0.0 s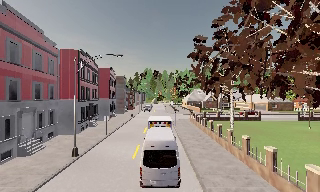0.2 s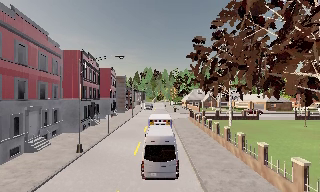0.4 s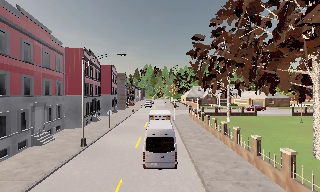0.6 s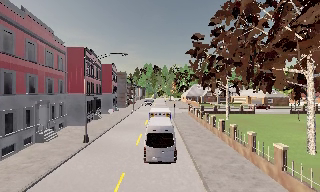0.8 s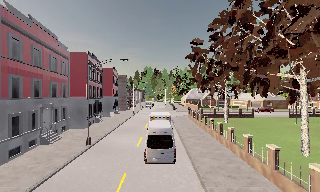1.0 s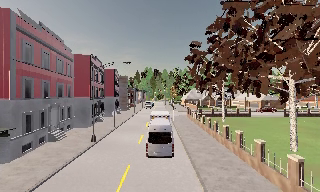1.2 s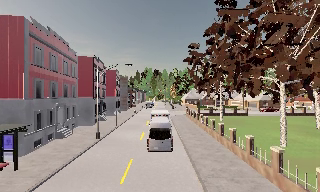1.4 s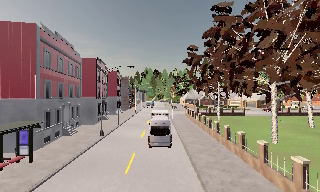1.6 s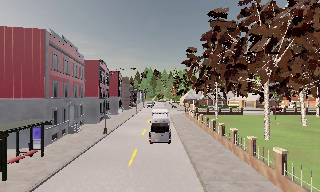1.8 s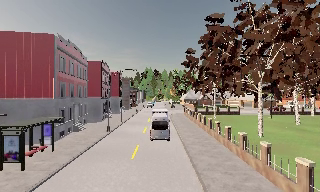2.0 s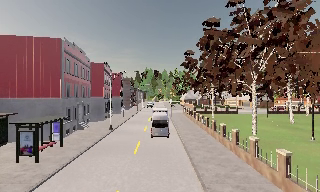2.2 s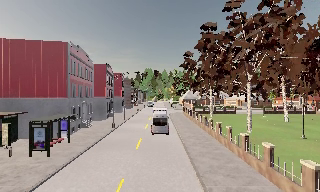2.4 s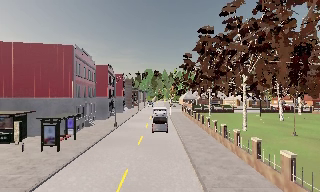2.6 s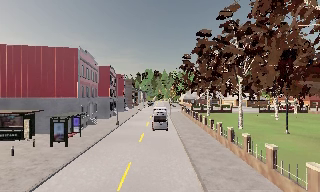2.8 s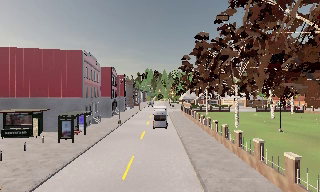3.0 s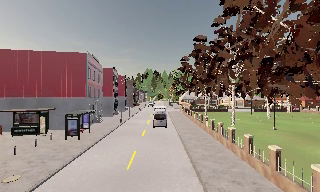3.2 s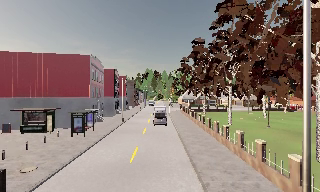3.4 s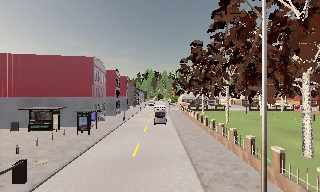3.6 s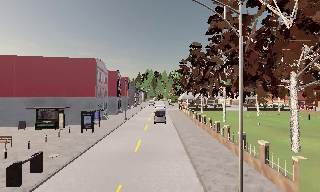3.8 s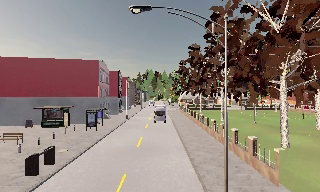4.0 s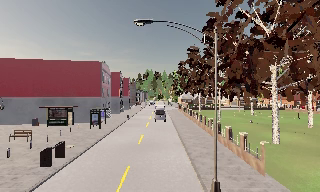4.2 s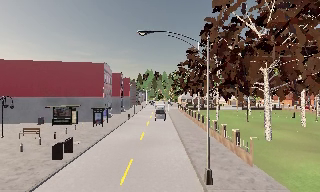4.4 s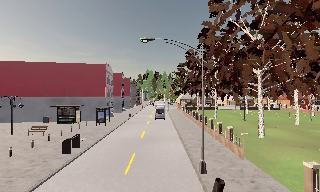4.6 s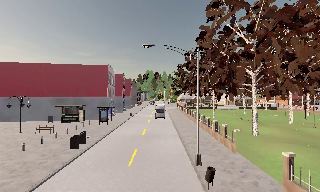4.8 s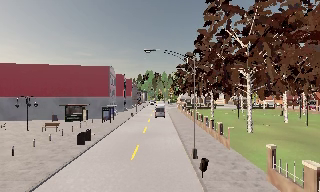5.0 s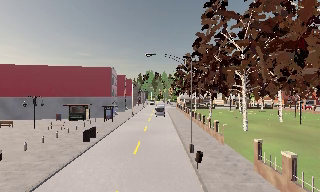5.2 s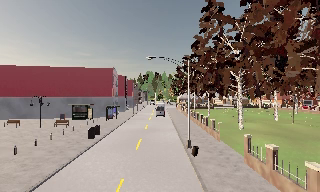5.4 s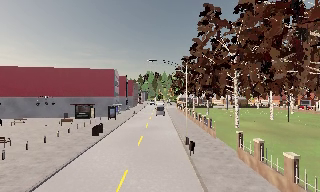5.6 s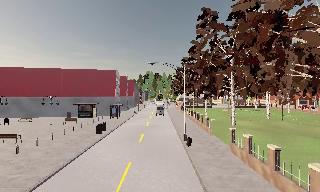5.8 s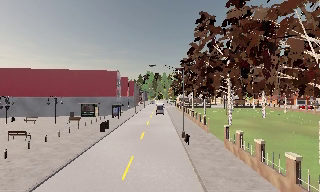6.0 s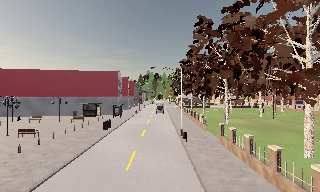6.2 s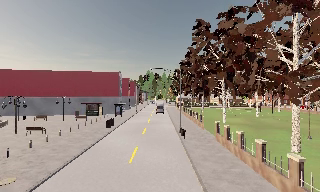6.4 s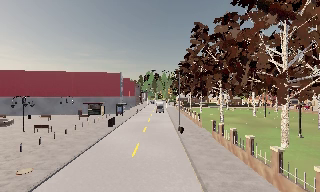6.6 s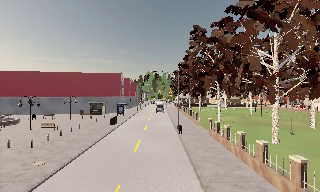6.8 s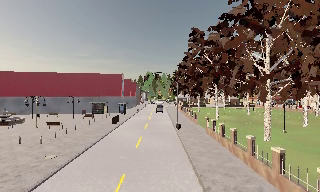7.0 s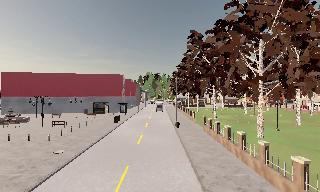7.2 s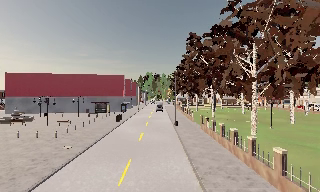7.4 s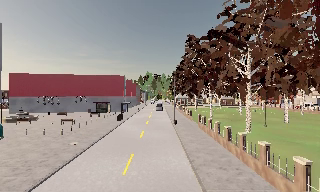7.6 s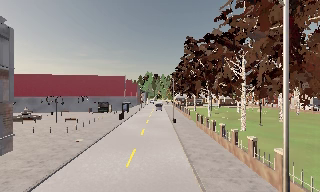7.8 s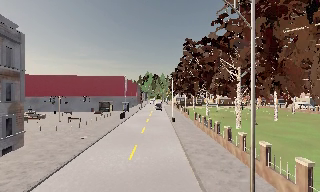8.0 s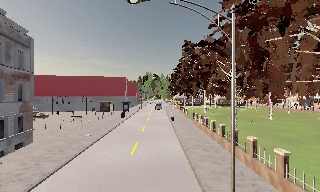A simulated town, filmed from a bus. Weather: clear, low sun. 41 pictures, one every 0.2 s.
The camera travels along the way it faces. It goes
backward.
0.0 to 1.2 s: The camera travels backward, about 4.5 m, so what stands in front gets smaller. It gains speed.
1.2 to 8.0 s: The camera travels backward, about 35 m, so what stands in front gets smaller.
The film runs backward here.
